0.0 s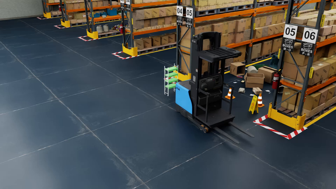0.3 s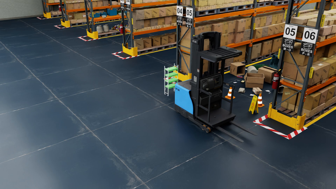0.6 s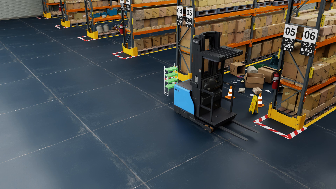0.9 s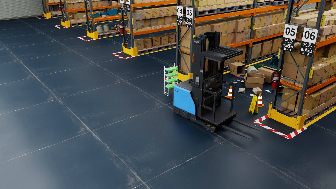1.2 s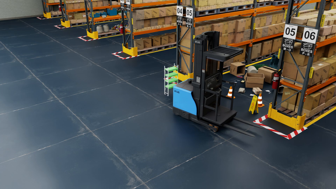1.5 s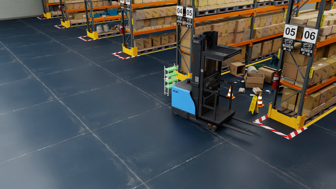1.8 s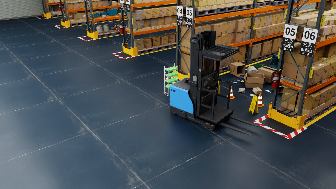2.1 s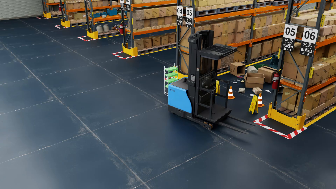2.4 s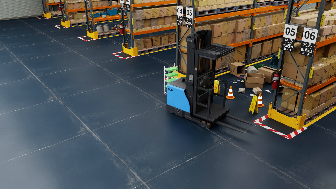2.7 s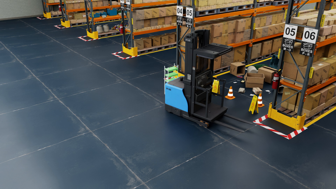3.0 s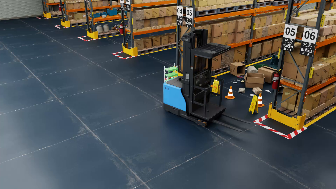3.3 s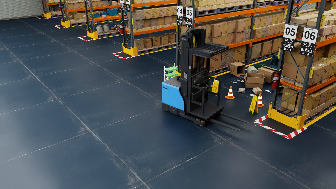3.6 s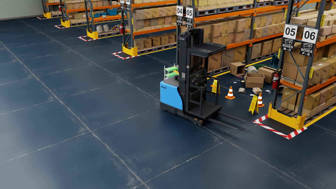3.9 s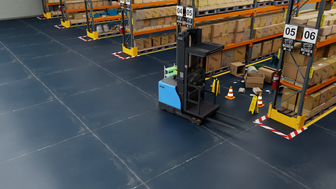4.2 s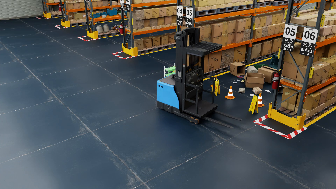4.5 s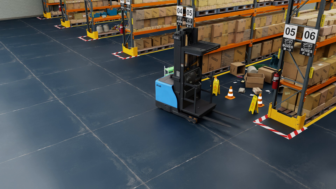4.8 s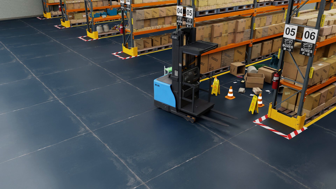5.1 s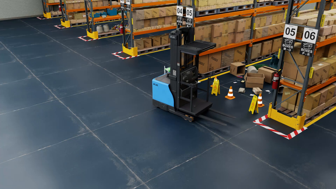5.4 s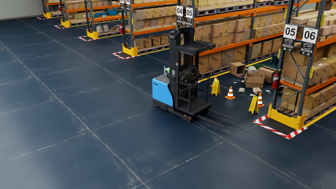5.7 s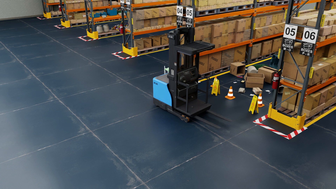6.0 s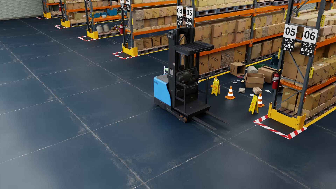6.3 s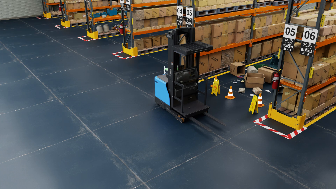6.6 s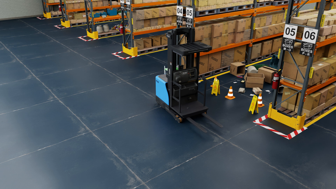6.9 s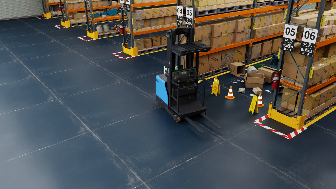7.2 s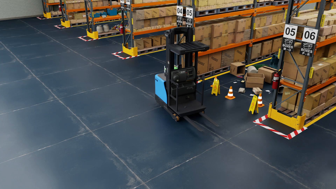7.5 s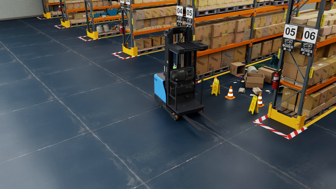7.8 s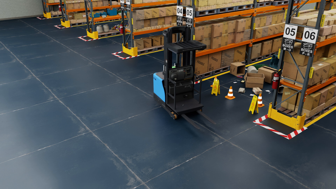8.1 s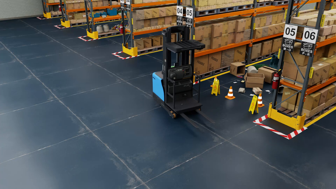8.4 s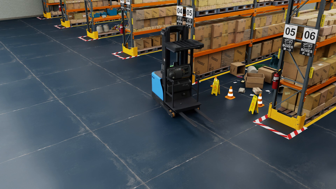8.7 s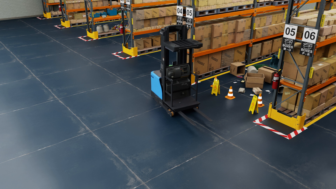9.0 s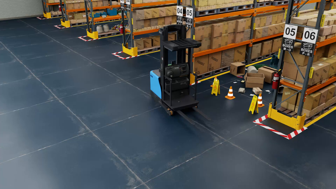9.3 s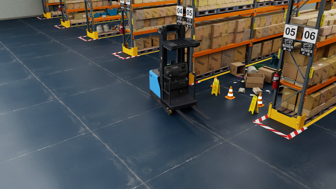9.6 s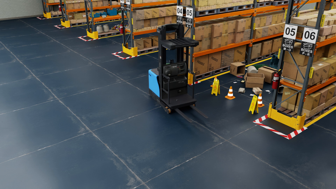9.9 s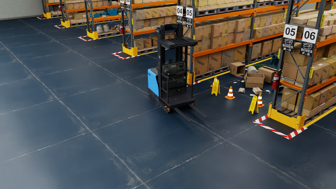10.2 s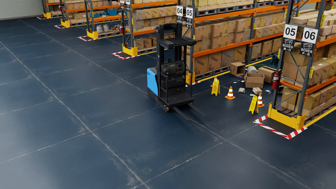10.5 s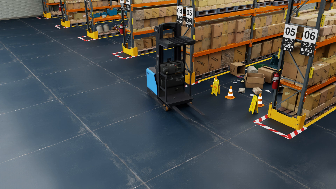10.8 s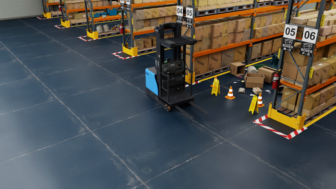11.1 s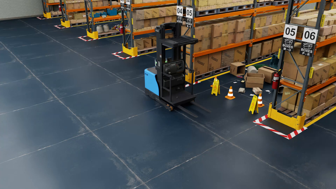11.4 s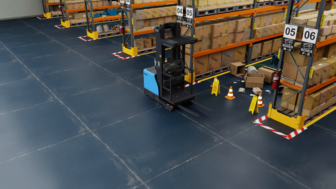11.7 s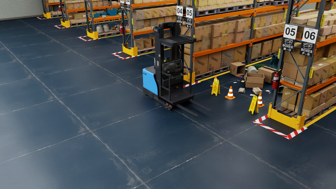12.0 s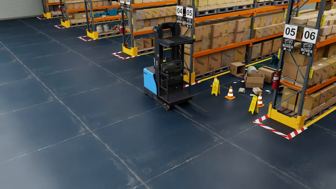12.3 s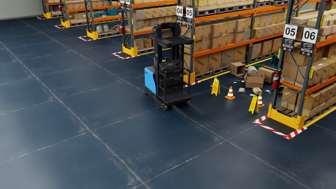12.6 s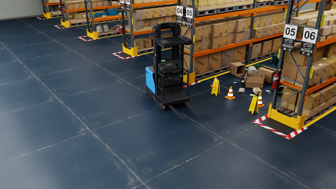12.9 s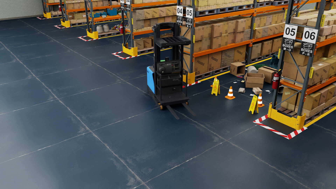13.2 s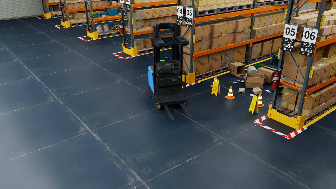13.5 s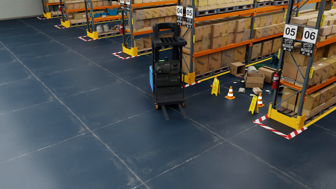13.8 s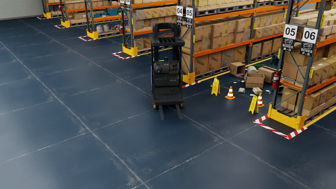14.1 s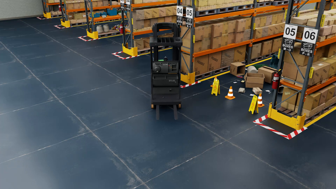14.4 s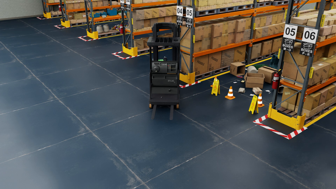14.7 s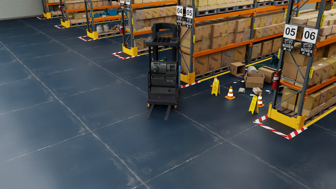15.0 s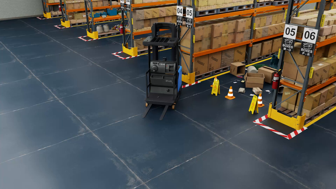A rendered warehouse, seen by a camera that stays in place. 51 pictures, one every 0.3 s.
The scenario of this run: A forklift runs into an object in its way.
